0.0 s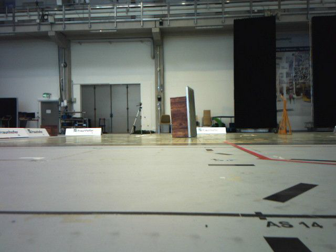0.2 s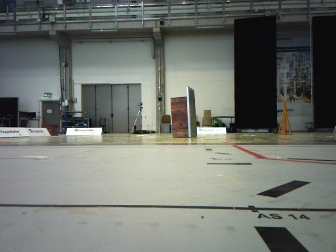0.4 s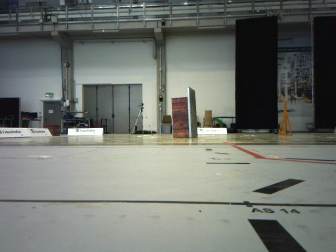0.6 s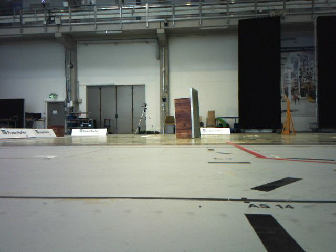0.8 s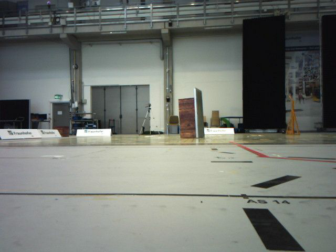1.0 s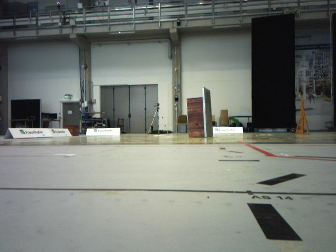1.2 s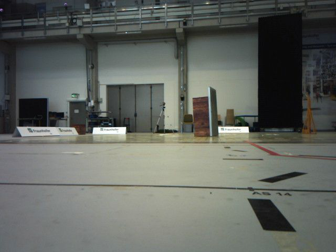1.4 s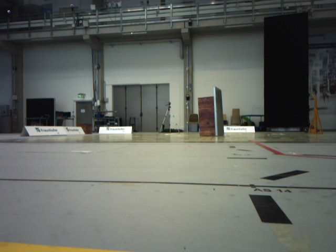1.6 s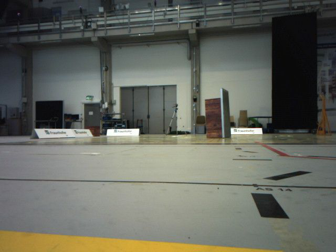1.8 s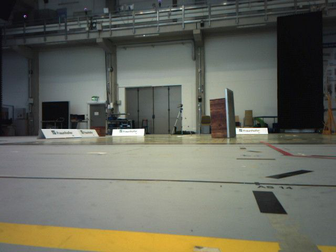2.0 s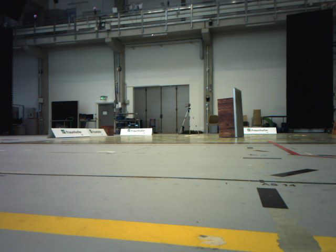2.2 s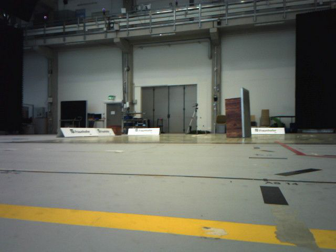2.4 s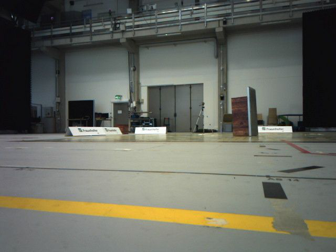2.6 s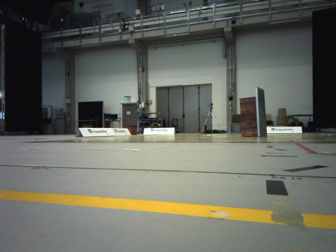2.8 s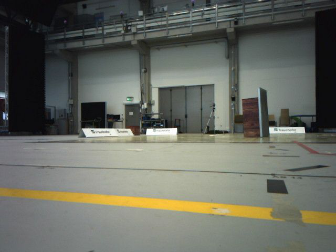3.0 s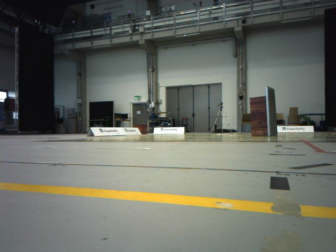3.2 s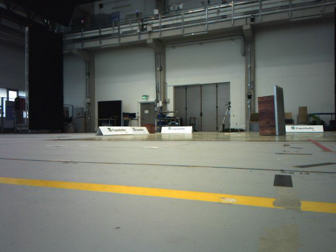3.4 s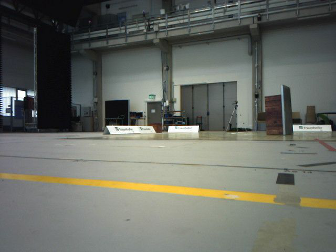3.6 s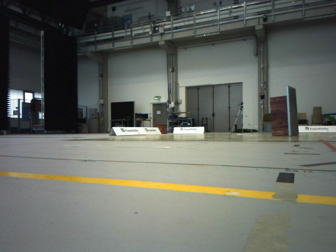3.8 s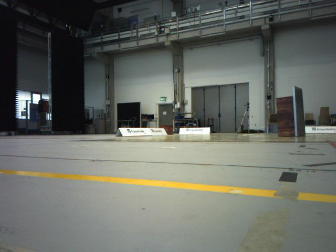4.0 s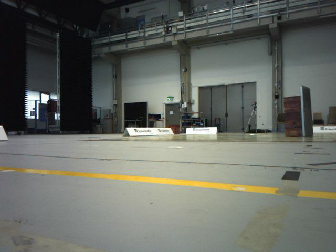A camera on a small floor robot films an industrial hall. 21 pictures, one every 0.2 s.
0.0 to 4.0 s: The camera pans to its left, which is counterclockwise from overhead, by about 25 degrees. It travels backward, about 0.8 m, so what stands in front gets smaller.
The film runs backward here.
